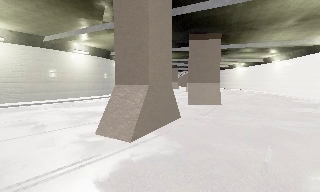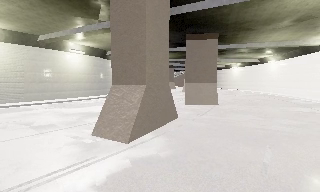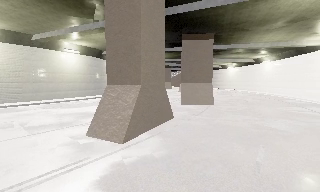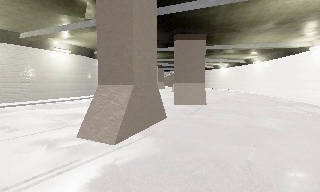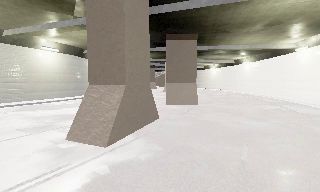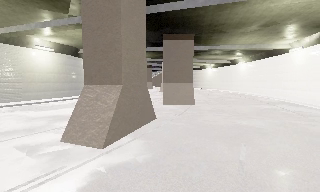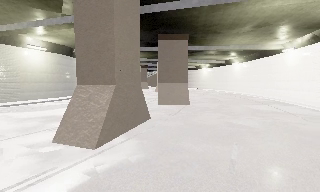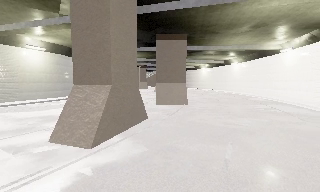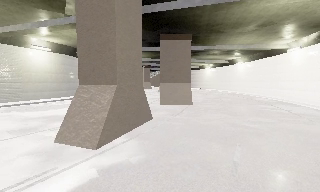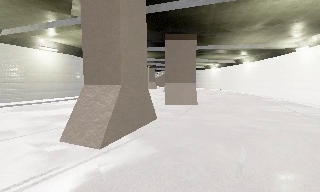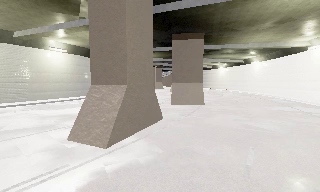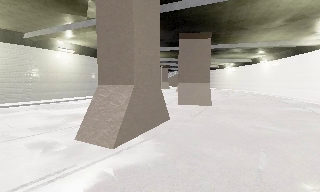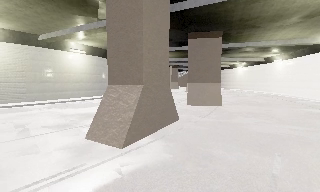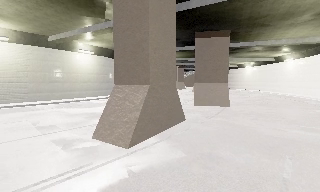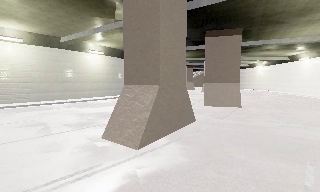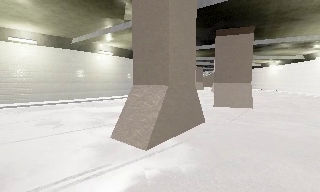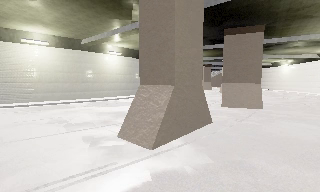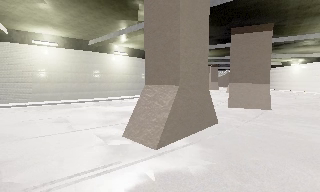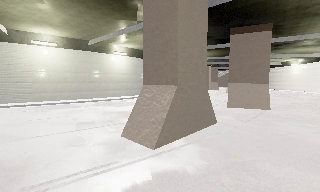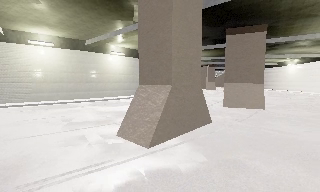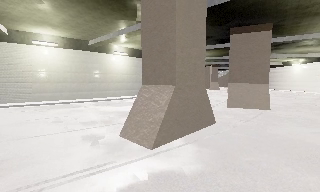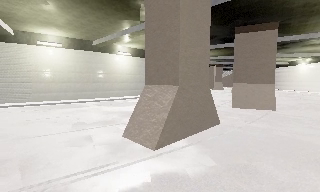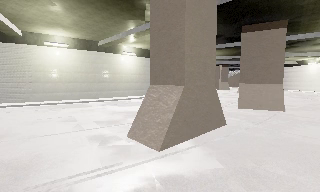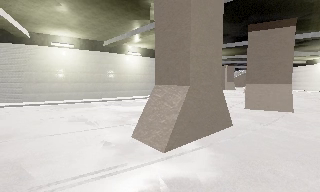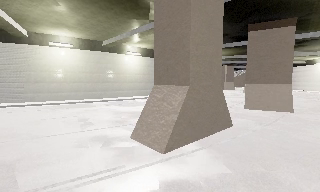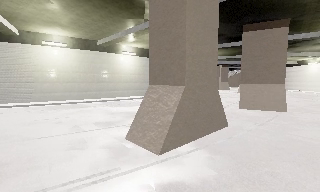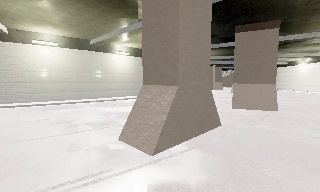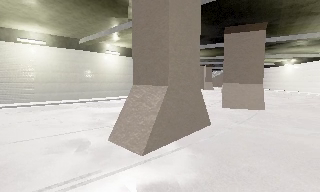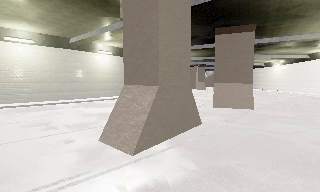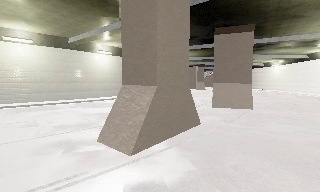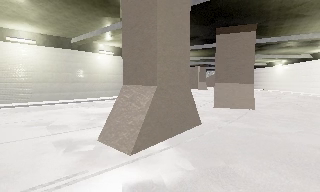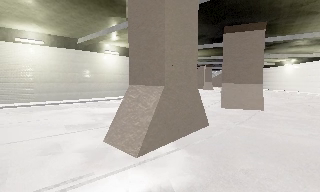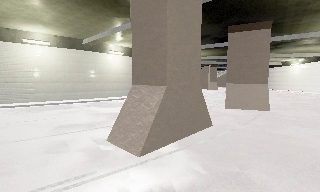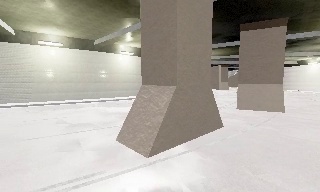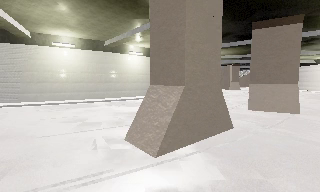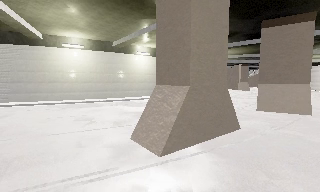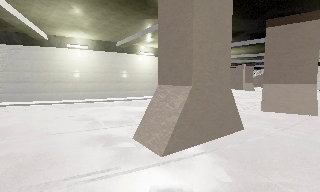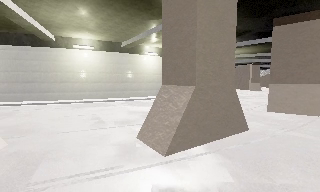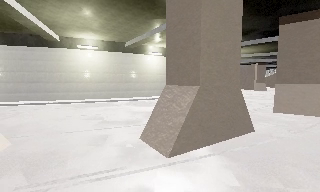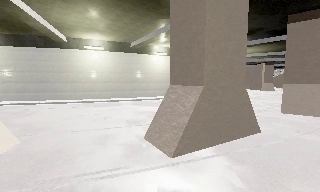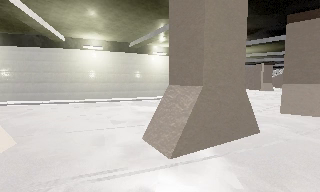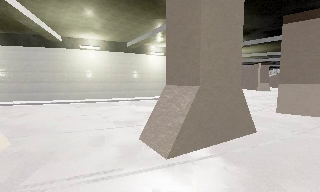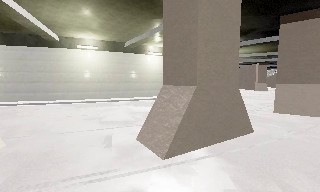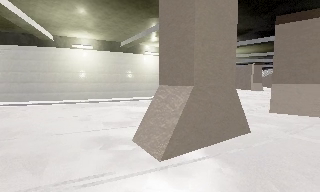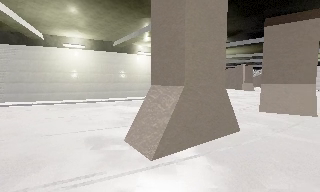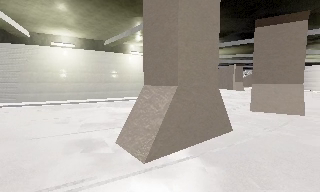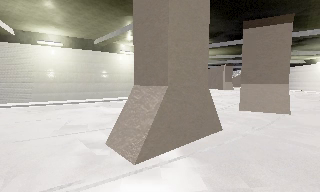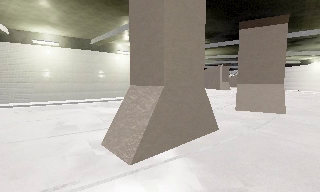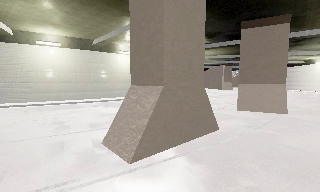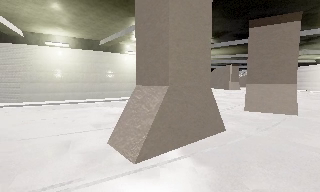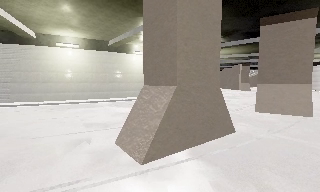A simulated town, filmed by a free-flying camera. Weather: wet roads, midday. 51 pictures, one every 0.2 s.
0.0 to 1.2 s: The scene slides to the left, as the camera pans about 10 degrees to its right.
1.2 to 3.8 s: The camera pans to its left, which is counterclockwise from overhead, by about 25 degrees.
3.8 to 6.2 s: The camera travels forward, about 0.5 m, so what stands in front looms larger.
6.2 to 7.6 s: The camera pans to its left, which is counterclockwise from overhead, by about 15 degrees.
7.6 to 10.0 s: The camera shifts only a little, or ends up much as it began.
The film runs forward here.
